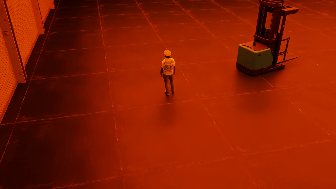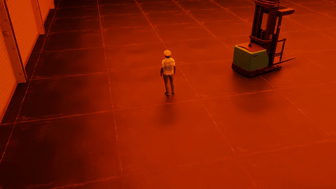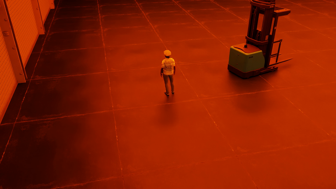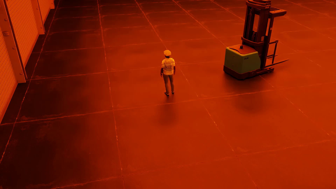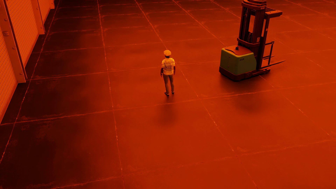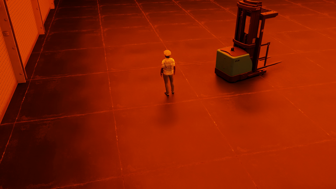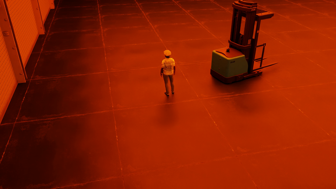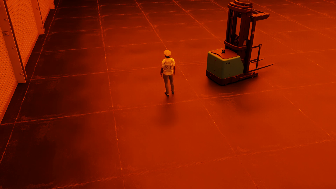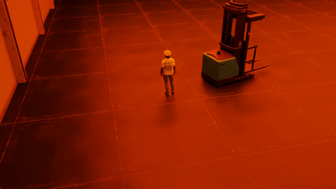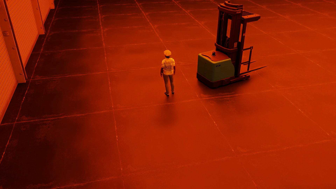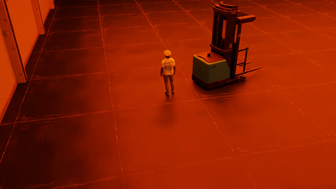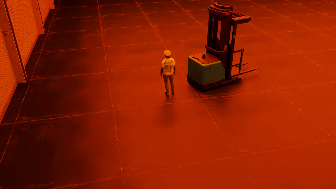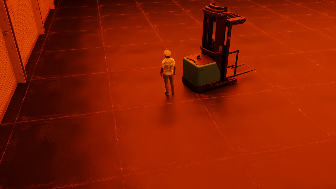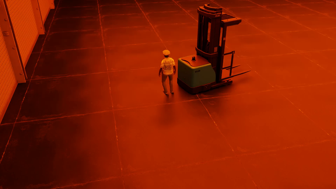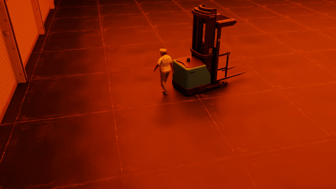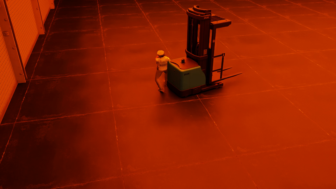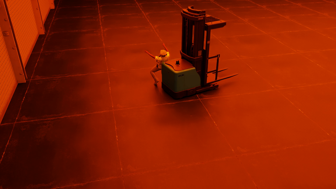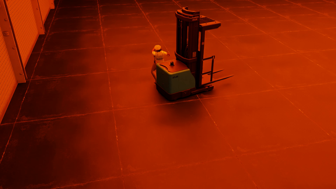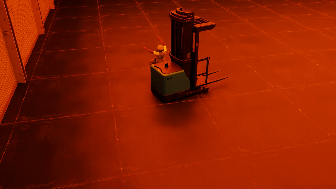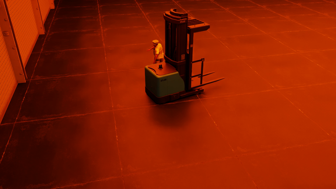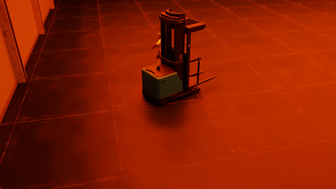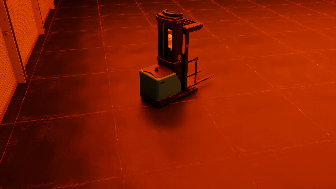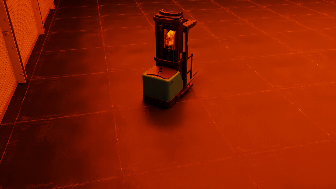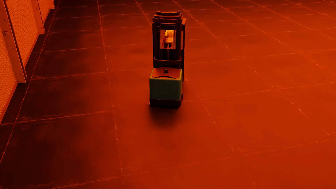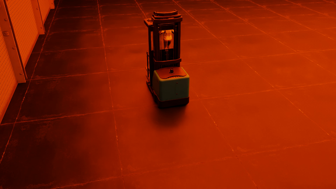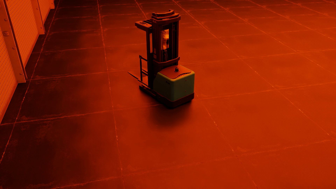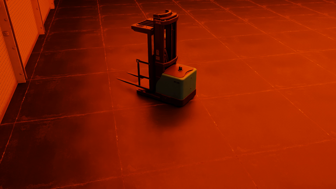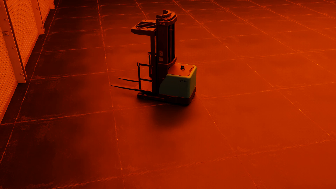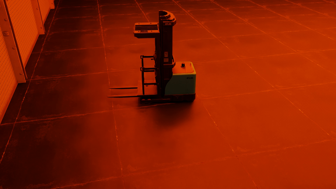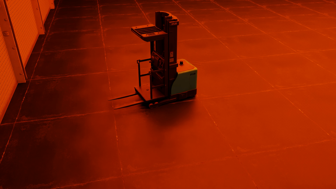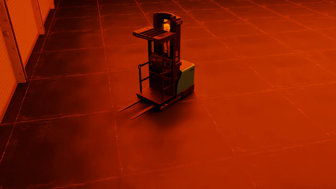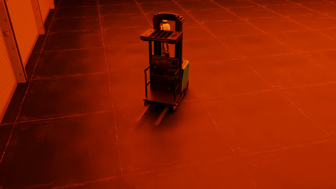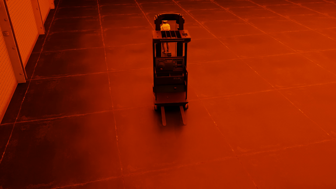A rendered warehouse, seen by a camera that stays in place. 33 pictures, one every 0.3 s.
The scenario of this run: Near miss between a forklift and a person.
